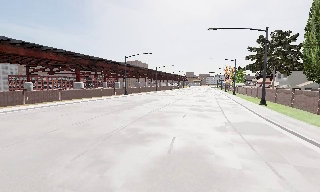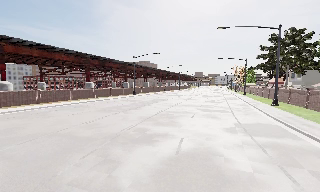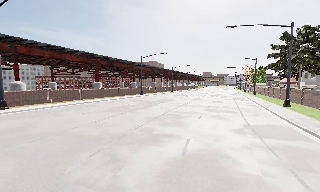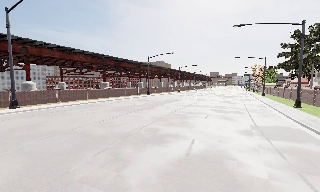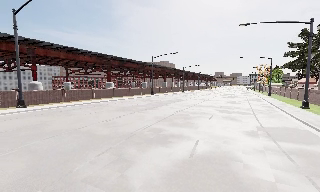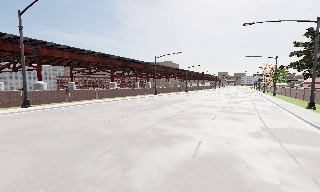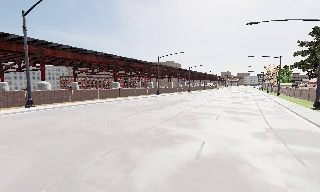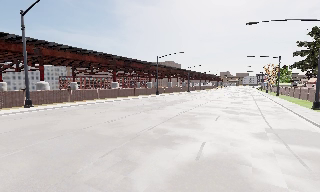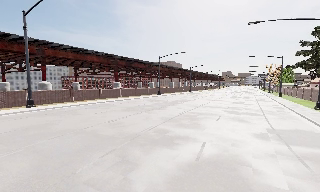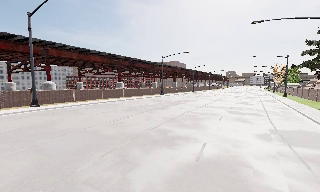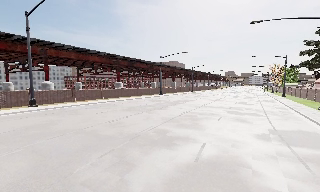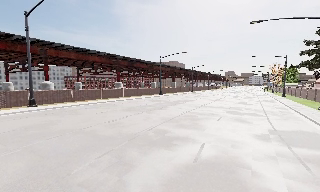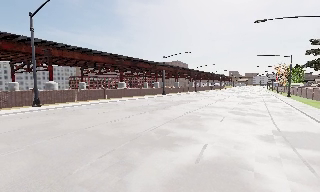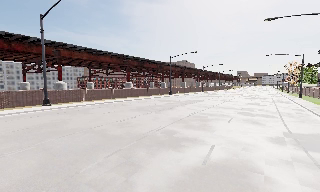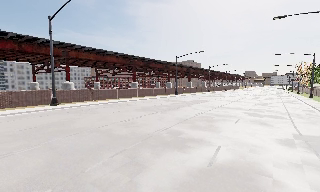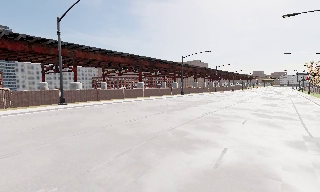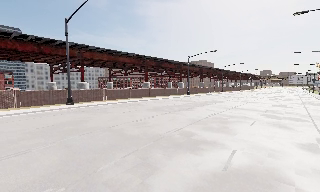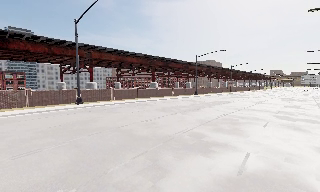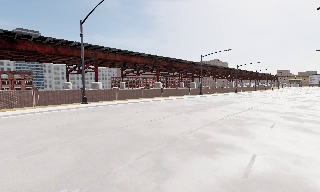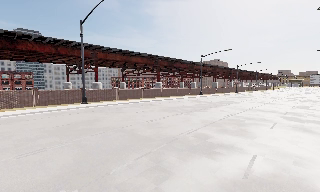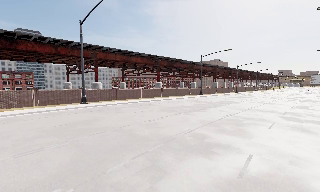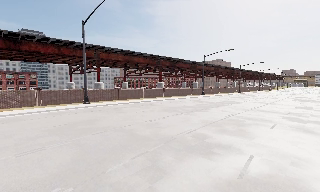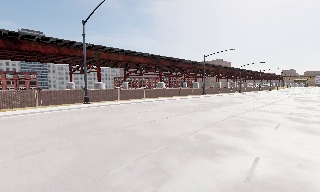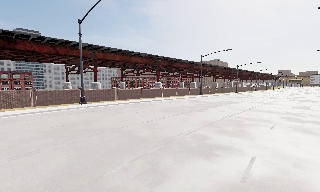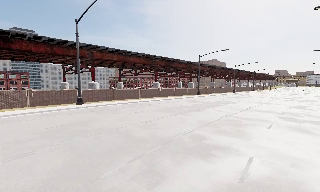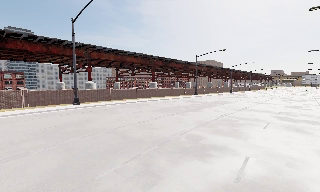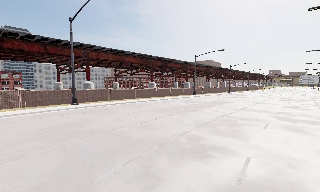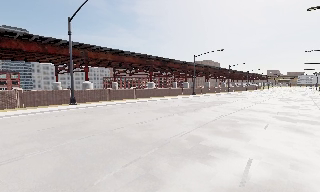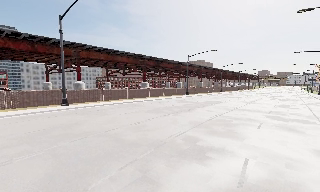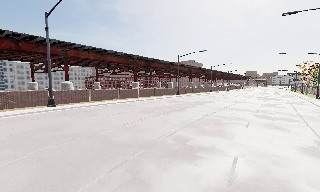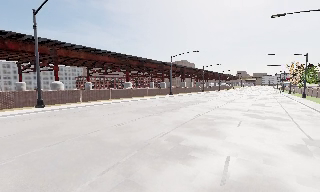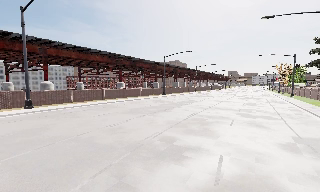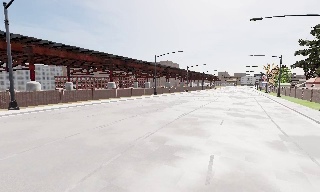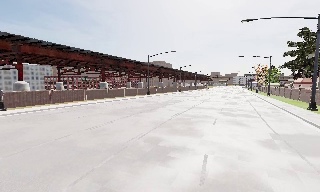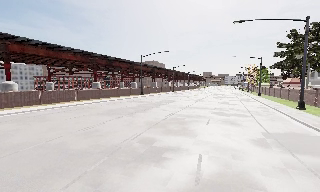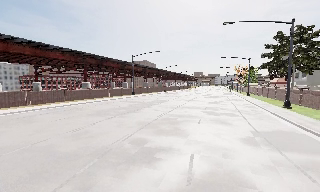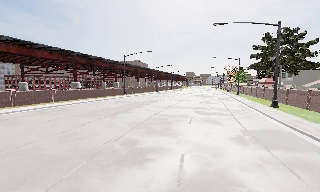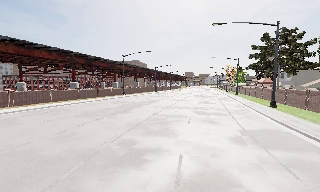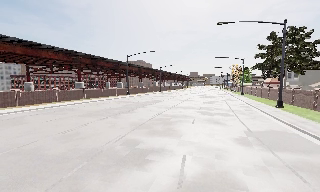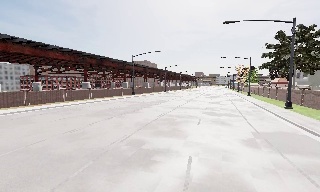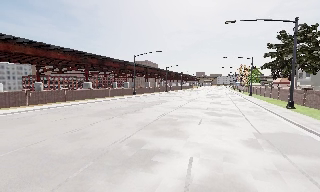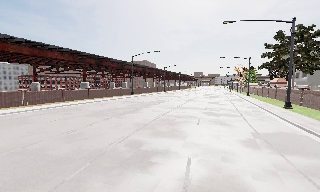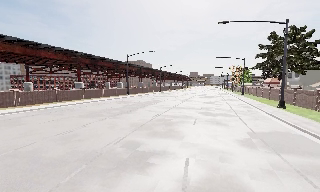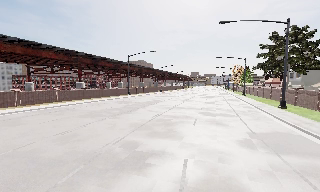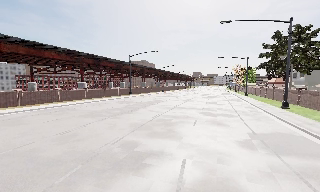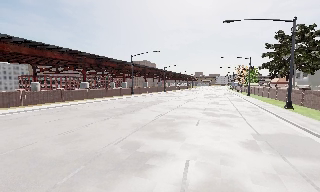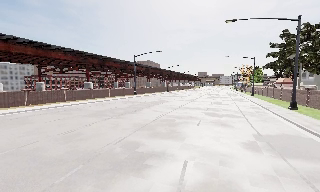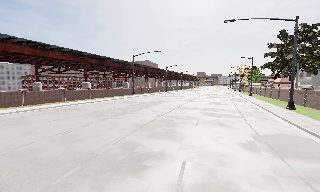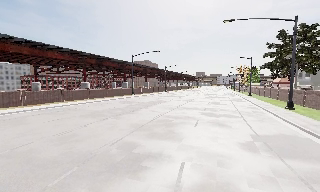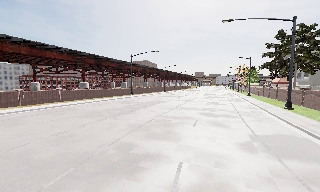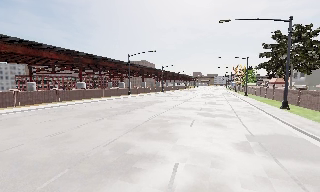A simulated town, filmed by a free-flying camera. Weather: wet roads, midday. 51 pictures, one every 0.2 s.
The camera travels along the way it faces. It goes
forward.
0.0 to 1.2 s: The camera swings to its left by about 10 degrees, and the scene slides to the right.
1.2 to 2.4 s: The camera shifts only a little, or ends up much as it began.
2.4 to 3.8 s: The camera pans to its left, which is counterclockwise from overhead, by about 15 degrees.
3.8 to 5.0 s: The camera shifts only a little, or ends up much as it began.
5.0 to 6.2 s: The camera pans to its right, which is clockwise from overhead, by about 10 degrees. It travels forward, about 0.5 m, so what stands in front looms larger.
6.2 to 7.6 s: The camera pans to its right, which is clockwise from overhead, by about 10 degrees.
7.6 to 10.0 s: The camera travels forward, about 0.5 m, so what stands in front looms larger.
The film runs forward here.
